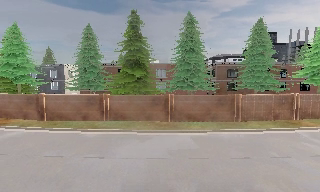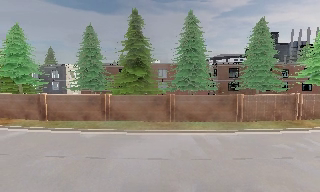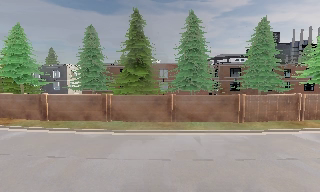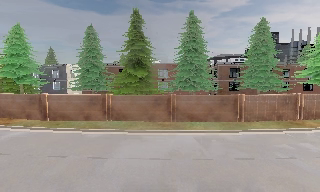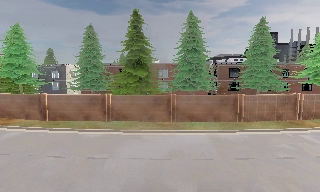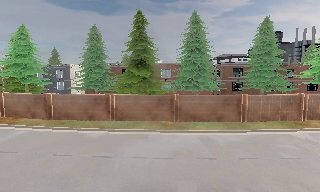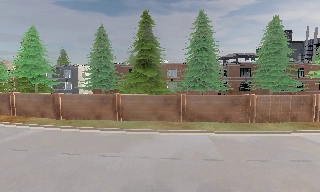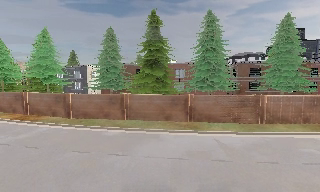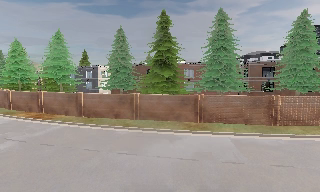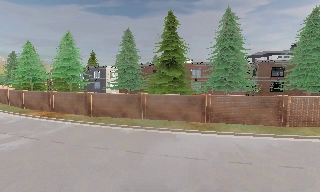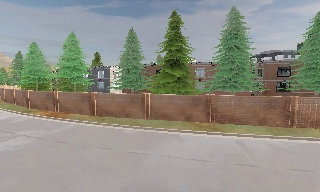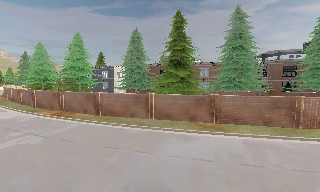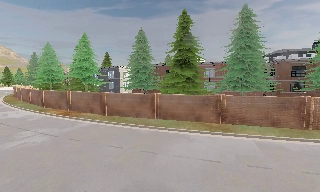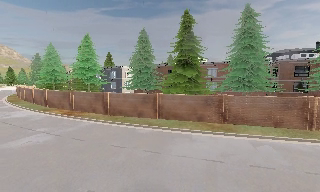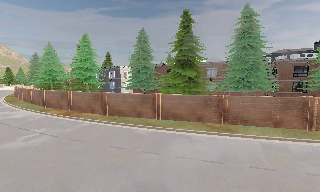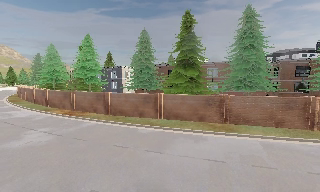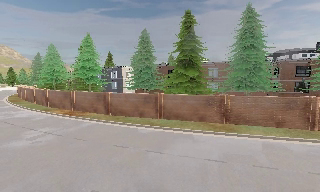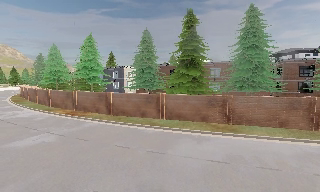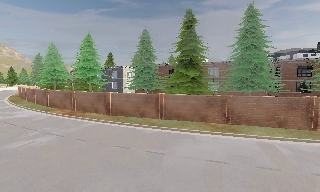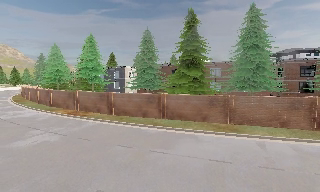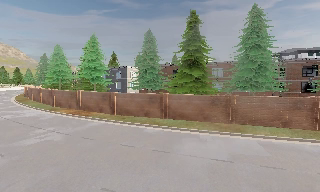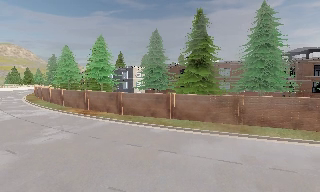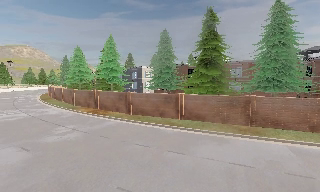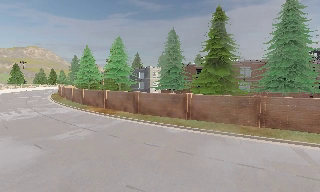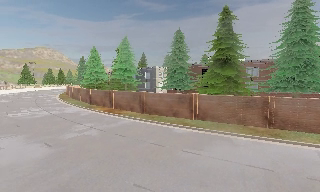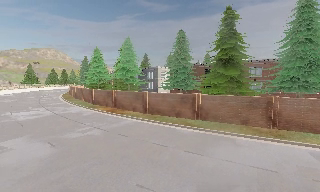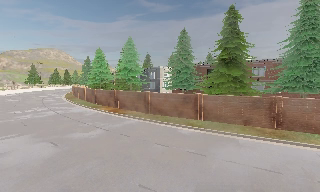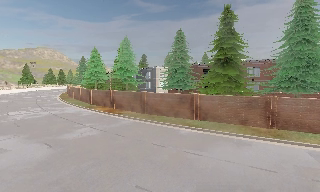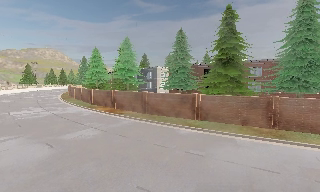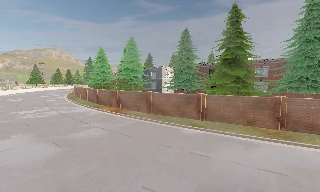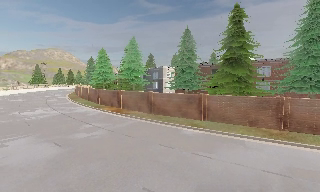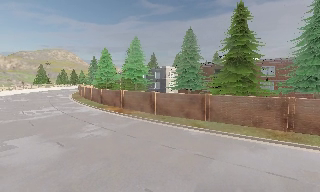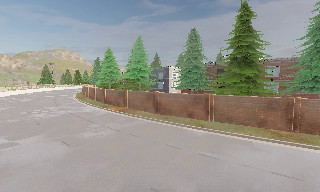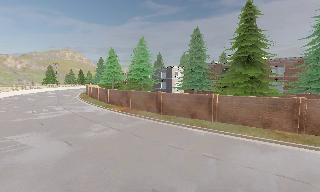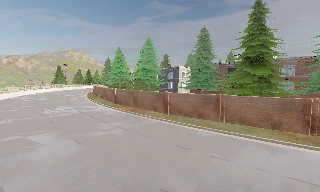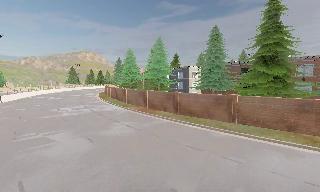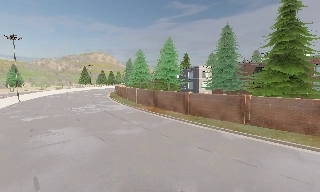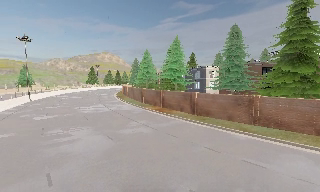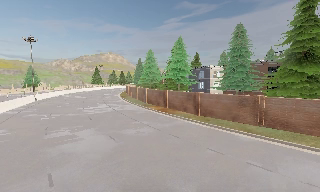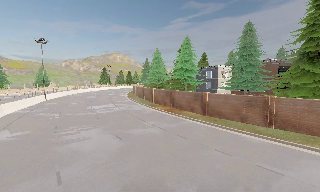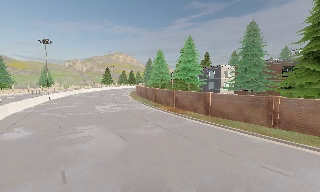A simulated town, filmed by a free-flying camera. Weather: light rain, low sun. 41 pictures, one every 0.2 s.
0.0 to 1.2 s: The camera shifts only a little, or ends up much as it began.
1.2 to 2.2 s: The camera swings to its left by about 10 degrees, and the scene slides to the right.
2.2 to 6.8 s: The camera pans to its left, which is counterclockwise from overhead, by about 20 degrees. It travels to its left, about 1 m, so close, fixed things drift to the right.
6.8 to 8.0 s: The camera pans to its left, which is counterclockwise from overhead, by about 15 degrees.
The film runs forward here.
